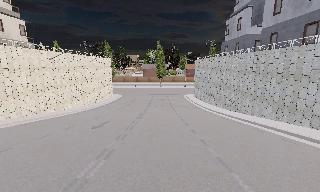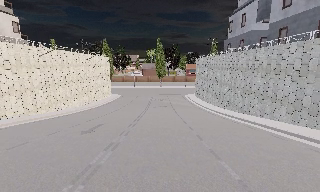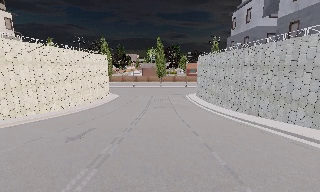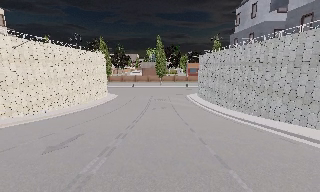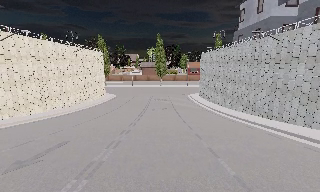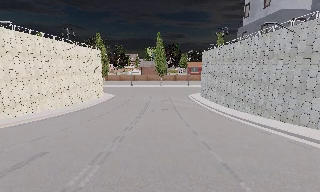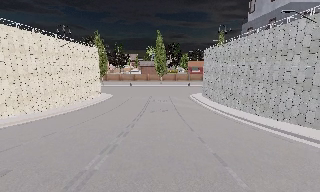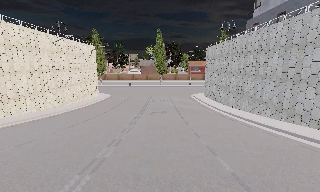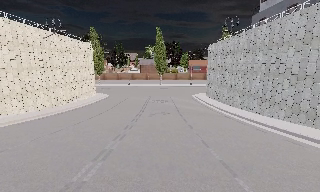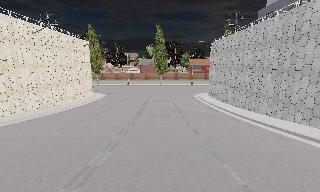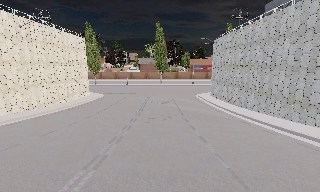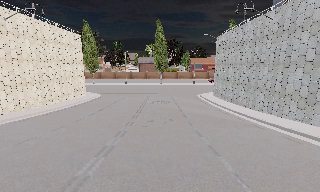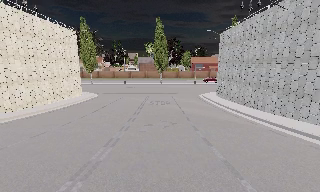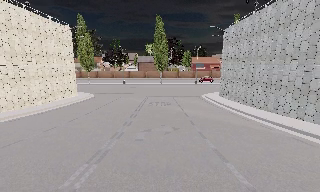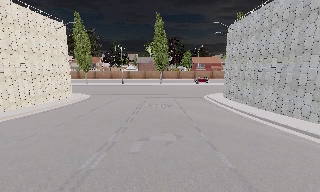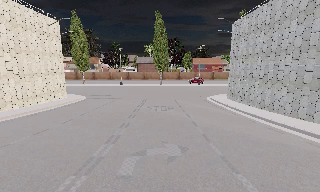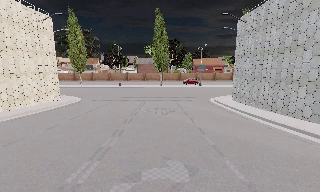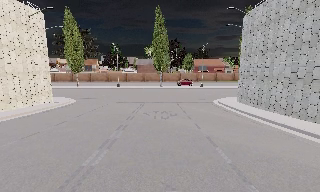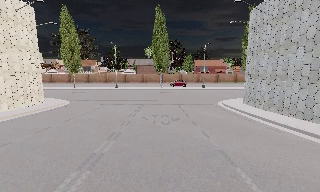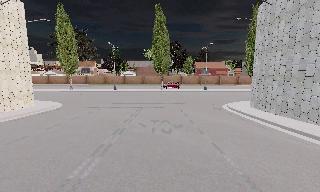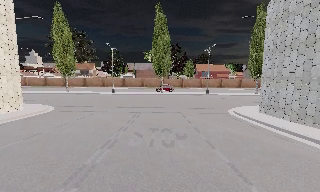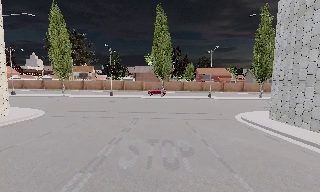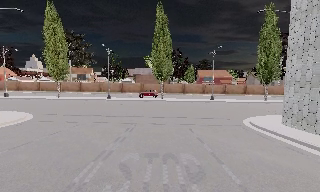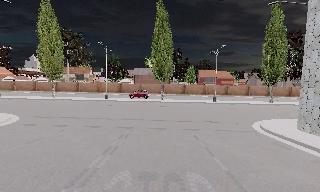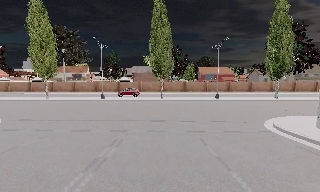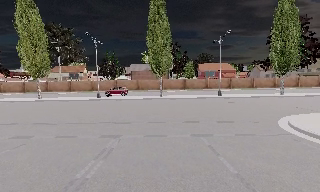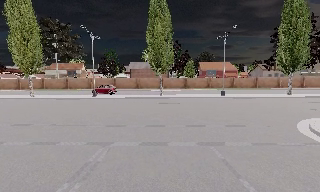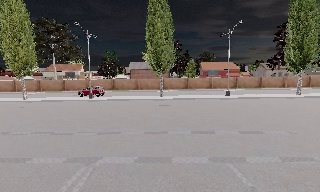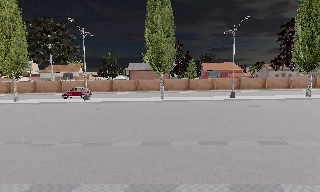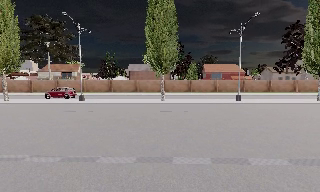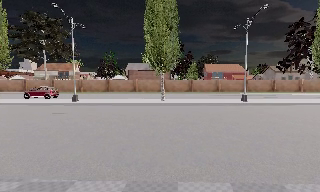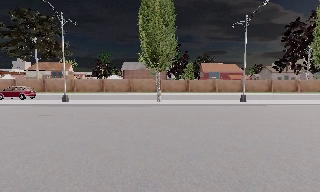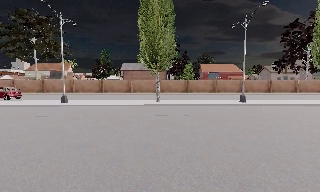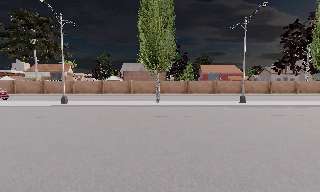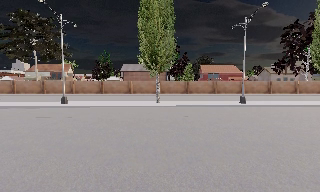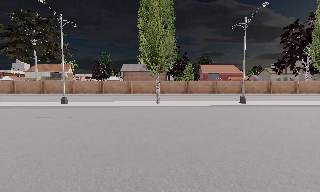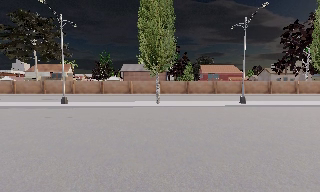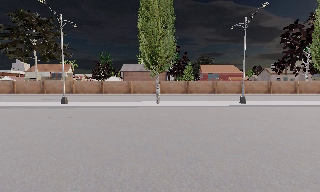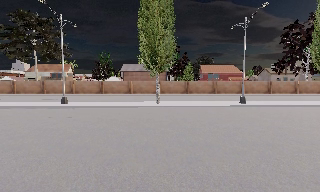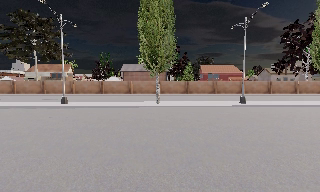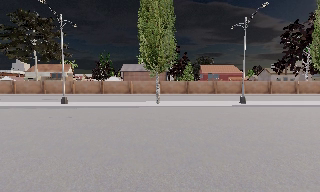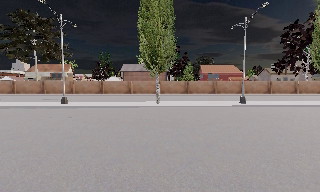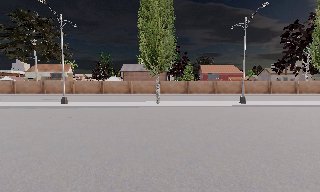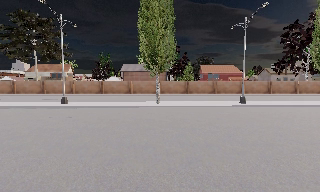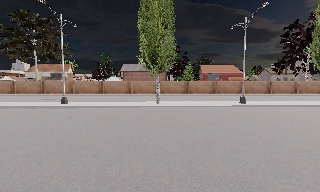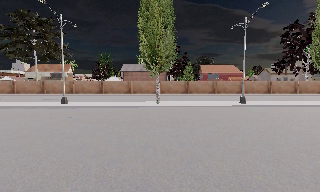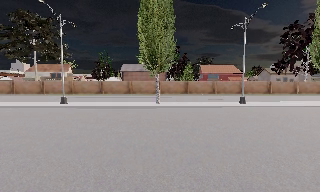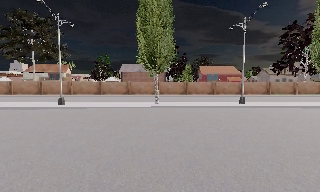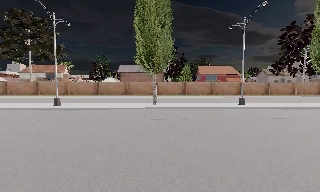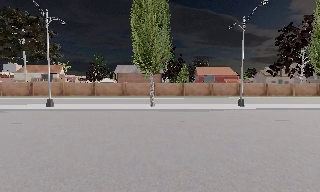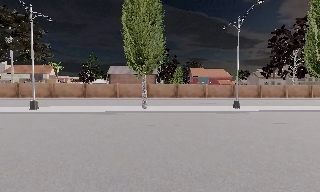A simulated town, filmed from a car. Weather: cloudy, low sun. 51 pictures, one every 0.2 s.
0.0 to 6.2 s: The camera travels forward, about 40 m, so what stands in front looms larger.
6.2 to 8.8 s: The camera keeps its place and its aim.
8.8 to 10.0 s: The camera travels forward, about 1.5 m, so what stands in front looms larger. It gains speed.
The film runs forward here.
